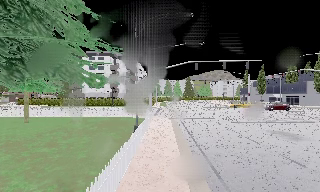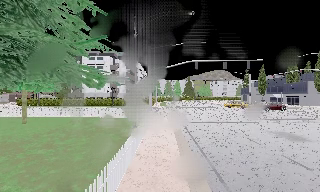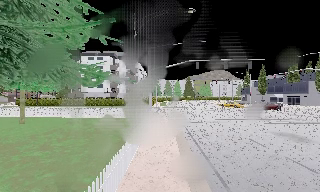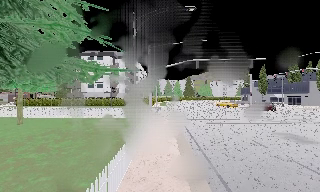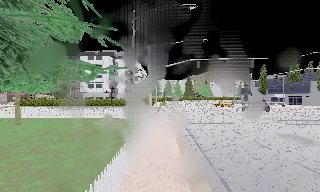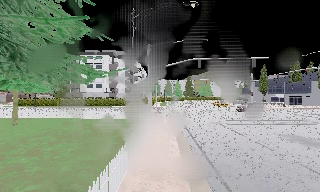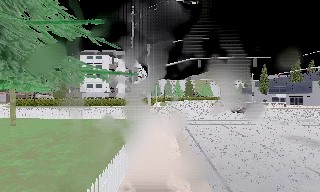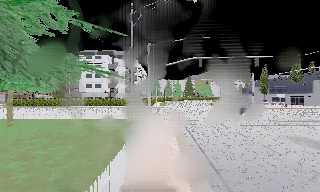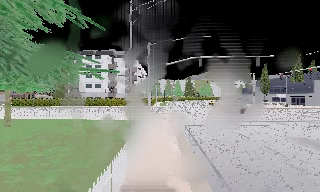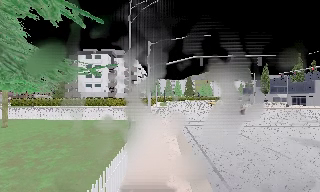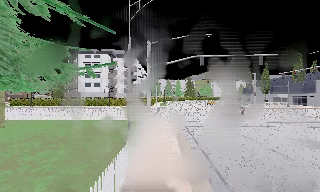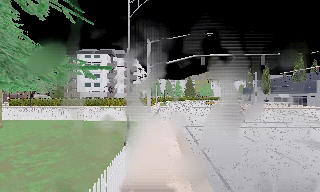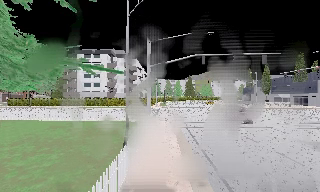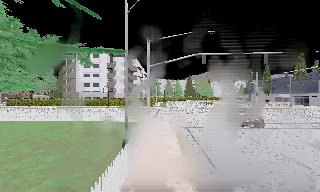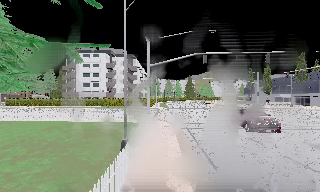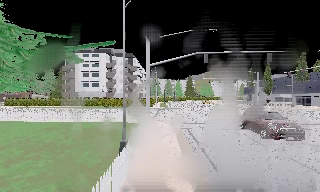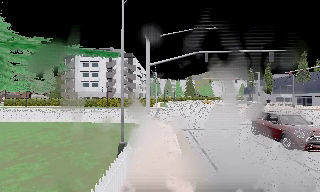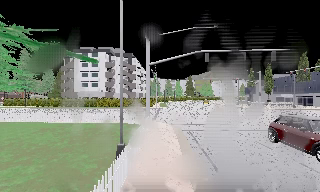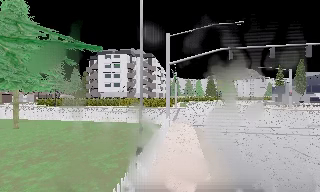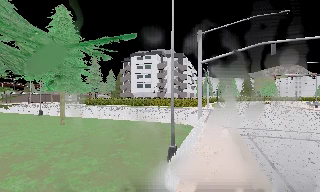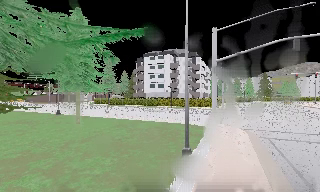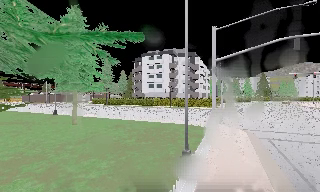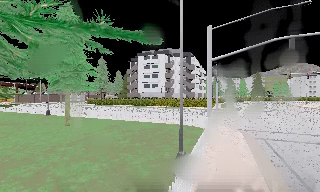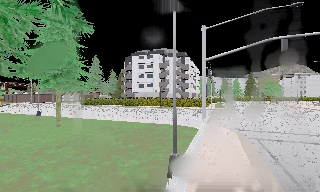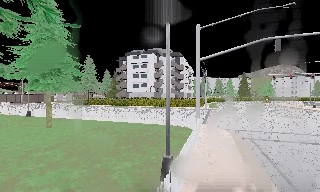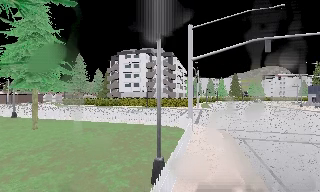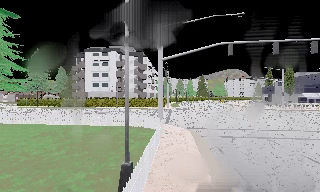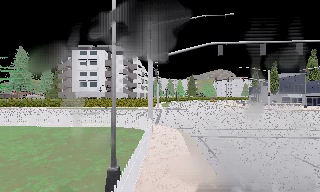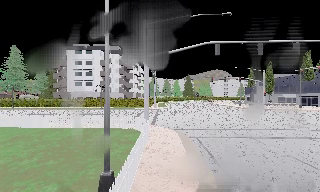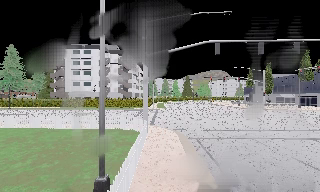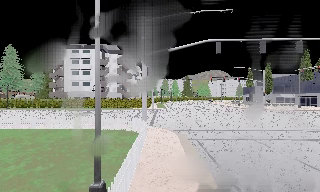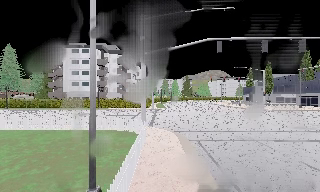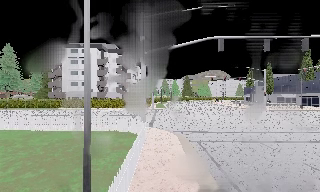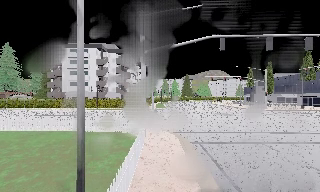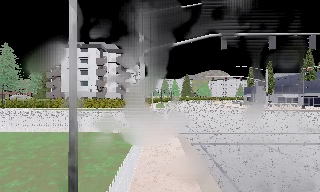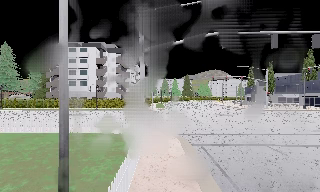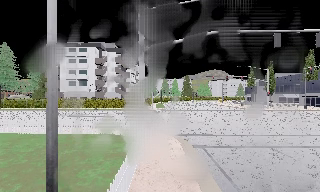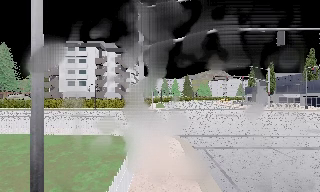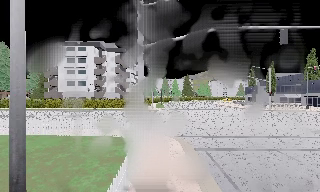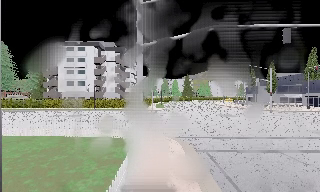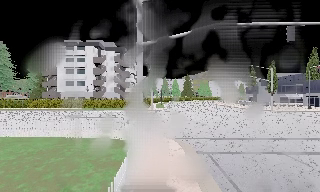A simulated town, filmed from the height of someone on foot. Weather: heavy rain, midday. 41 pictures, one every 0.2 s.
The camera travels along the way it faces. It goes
forward.
0.0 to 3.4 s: The camera travels forward, about 4 m, so what stands in front looms larger.
3.4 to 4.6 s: The scene slides to the right, as the camera pans about 20 degrees to its left. It travels forward, about 1 m, so what stands in front looms larger.
4.6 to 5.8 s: The scene slides to the left, as the camera pans about 20 degrees to its right. It travels forward, about 1.5 m, so what stands in front looms larger.
5.8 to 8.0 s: The camera travels forward, about 2.5 m, so what stands in front looms larger.
The film runs forward here.
